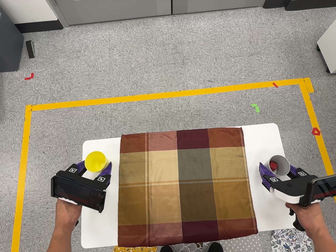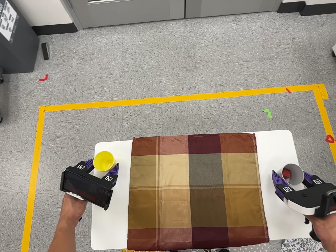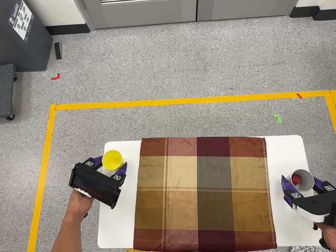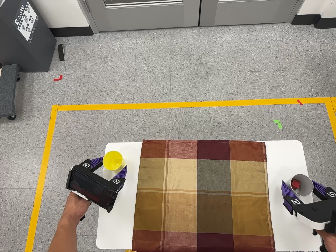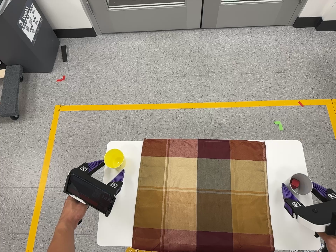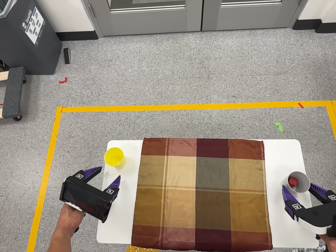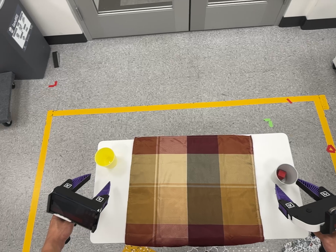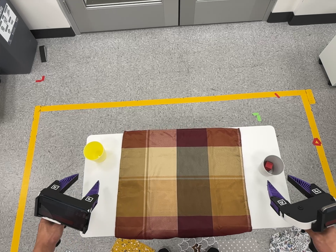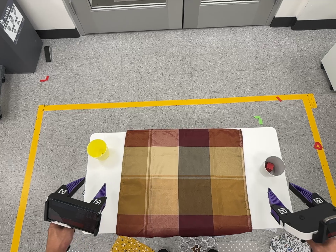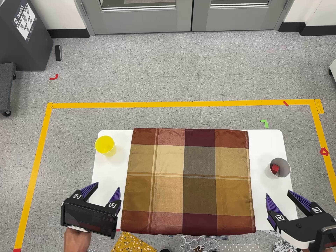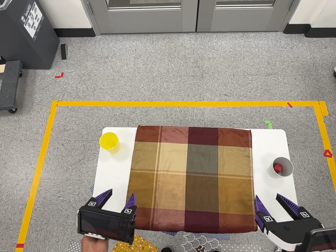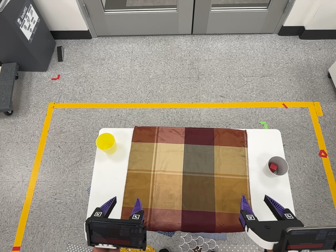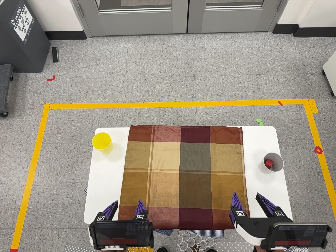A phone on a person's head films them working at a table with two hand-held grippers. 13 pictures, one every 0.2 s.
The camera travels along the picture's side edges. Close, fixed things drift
upward.
0.0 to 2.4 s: The camera travels toward the bottom of its view and backward, about 16 cm, so close, fixed things drift upward.
The film runs backward here.
